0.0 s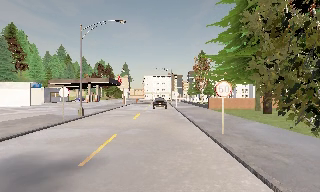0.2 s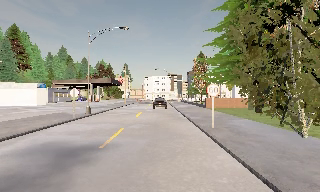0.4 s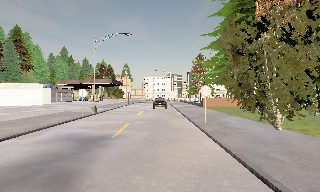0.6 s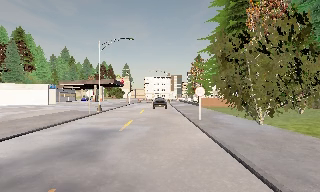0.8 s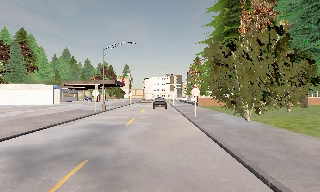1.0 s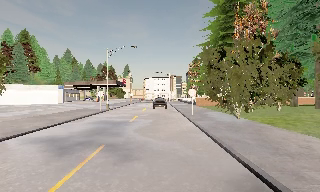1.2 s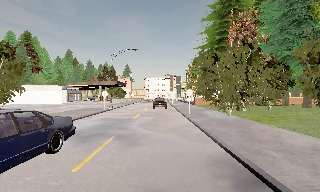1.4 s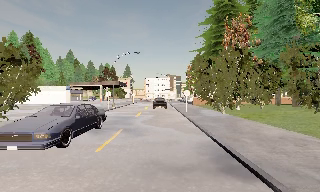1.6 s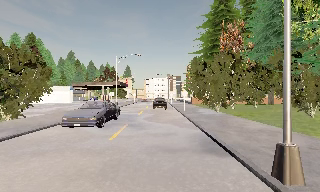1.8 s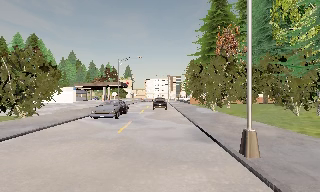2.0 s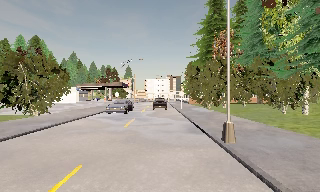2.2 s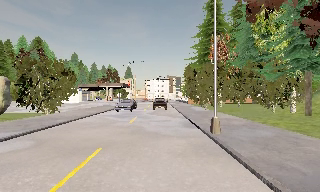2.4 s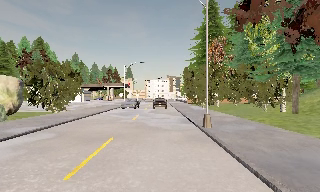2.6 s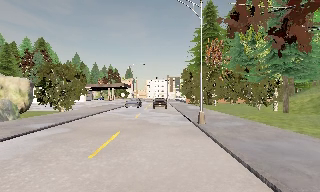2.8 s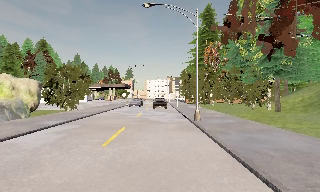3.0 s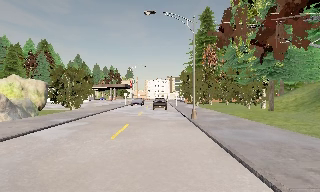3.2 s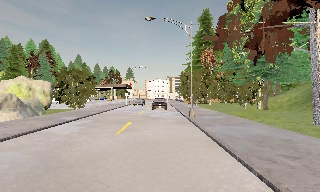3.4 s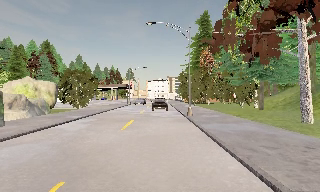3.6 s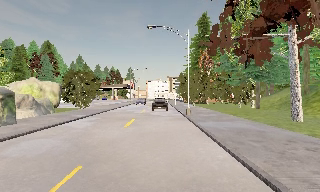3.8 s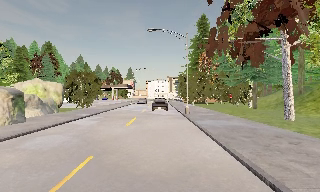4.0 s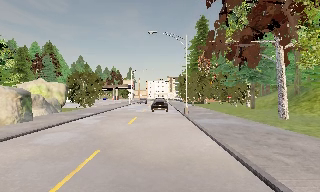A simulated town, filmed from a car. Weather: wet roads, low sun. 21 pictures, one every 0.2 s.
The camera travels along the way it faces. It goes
backward.
0.0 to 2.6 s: The camera travels backward, about 17 m, so what stands in front gets smaller.
2.6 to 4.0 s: The camera travels backward, about 6 m, so what stands in front gets smaller. It loses speed.
The film runs backward here.
